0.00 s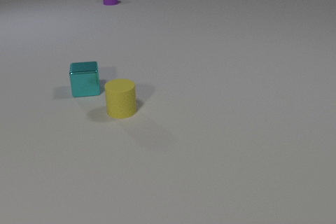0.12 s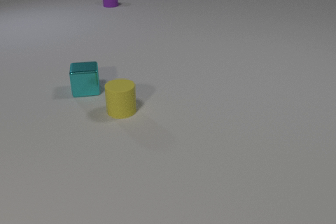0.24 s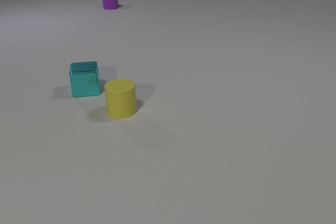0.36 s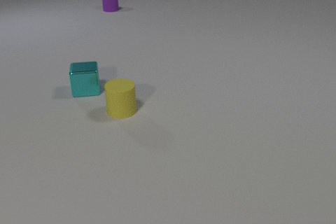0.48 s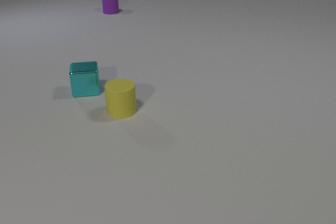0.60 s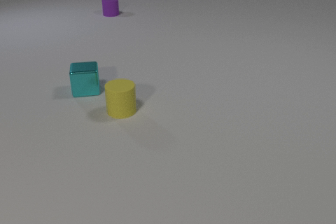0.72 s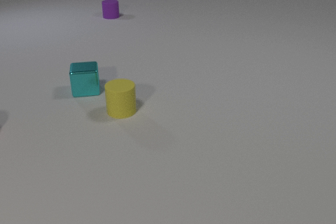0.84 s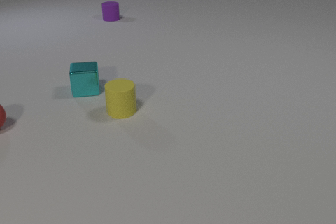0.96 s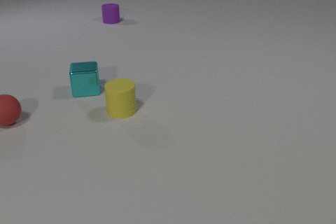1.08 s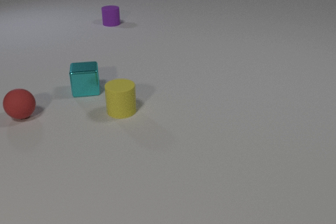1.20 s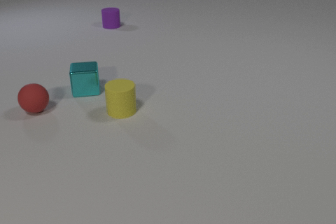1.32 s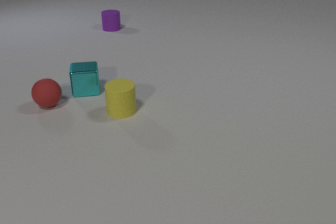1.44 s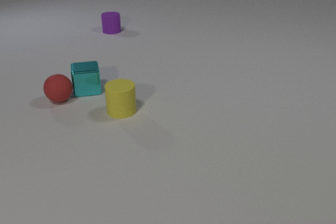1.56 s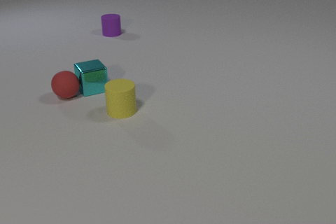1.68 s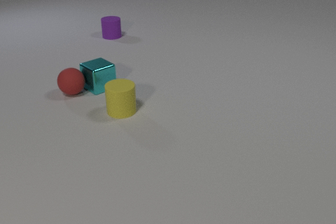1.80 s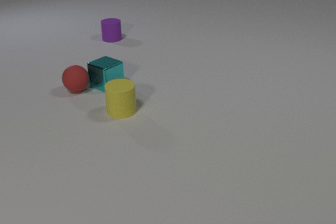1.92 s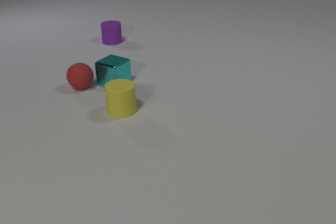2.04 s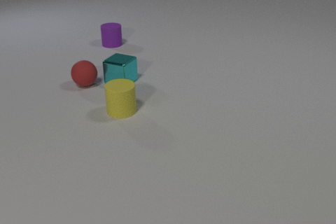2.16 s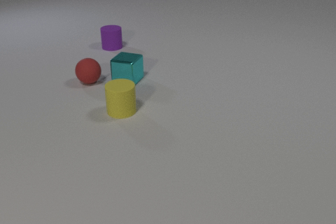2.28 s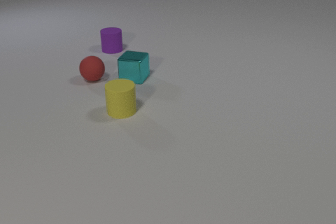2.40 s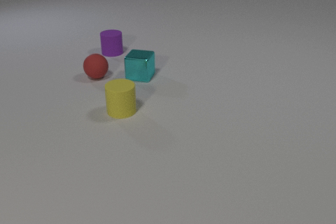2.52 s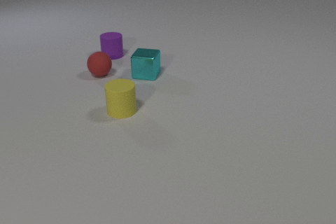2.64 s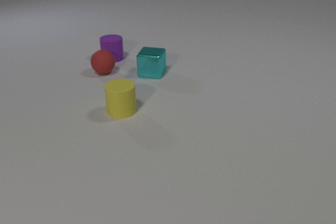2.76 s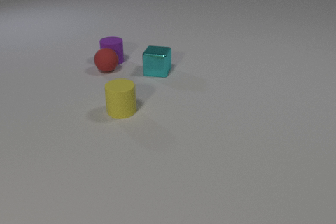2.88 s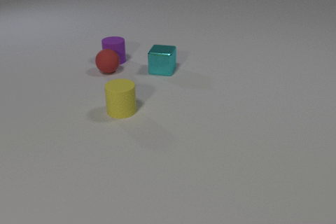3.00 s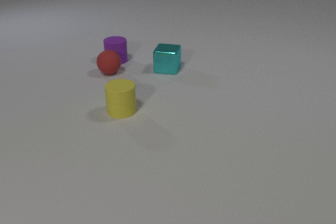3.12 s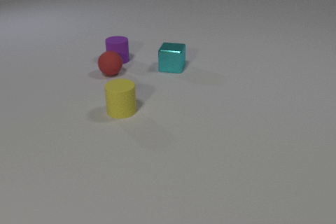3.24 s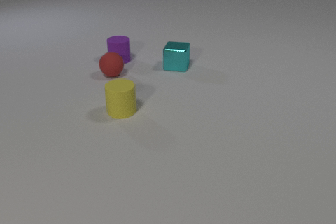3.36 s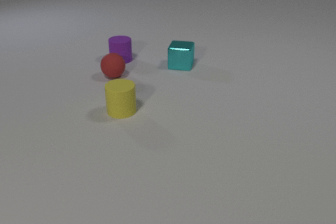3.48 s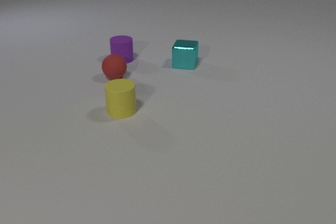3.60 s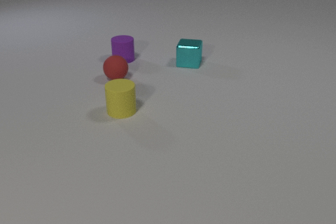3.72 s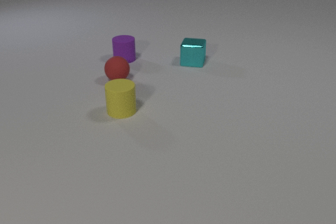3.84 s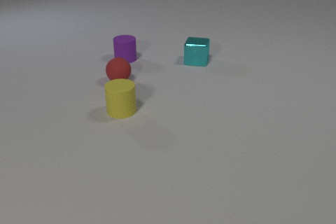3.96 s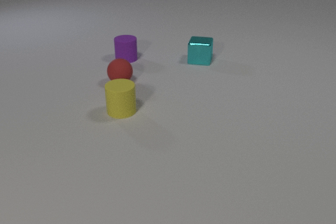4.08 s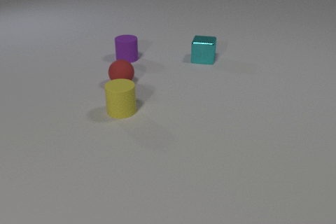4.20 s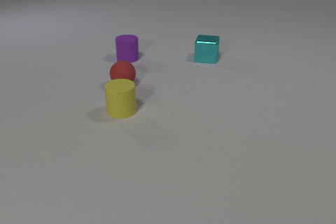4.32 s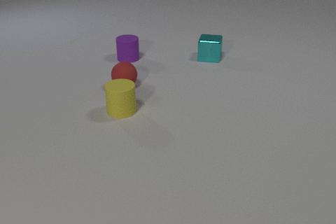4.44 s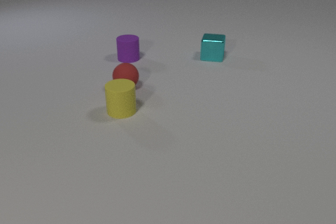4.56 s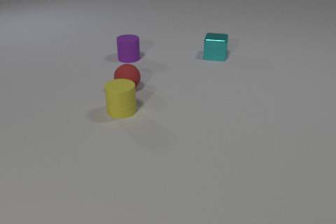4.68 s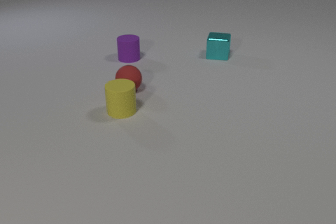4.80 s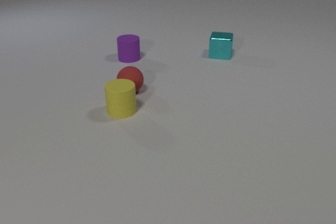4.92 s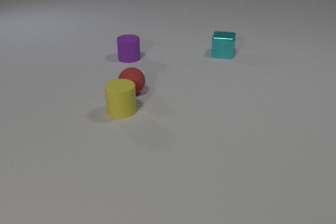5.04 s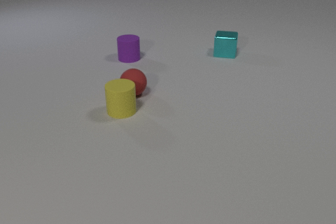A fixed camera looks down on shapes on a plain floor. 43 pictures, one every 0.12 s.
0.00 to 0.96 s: The red rubber sphere comes in at the left edge, rolls to the right and away from the camera. The purple rubber cylinder slides toward the camera.
0.96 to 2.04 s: The red rubber sphere rolls to the right and away from the camera. The cyan metal cube slides to the right and away from the camera, spins so that its near face slides to the right, counterclockwise seen from above. The purple rubber cylinder slides toward the camera. The red rubber sphere and the cyan metal cube collide.
2.04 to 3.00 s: The red rubber sphere rolls away from the camera and to the right. The cyan metal cube slides to the right and away from the camera. The purple rubber cylinder slides toward the camera. The red rubber sphere and the purple rubber cylinder collide.
3.00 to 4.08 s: The red rubber sphere rolls toward the camera and to the right. The cyan metal cube slides to the right and away from the camera. The purple rubber cylinder slides to the right.
4.08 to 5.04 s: The red rubber sphere rolls toward the camera and to the right. The cyan metal cube slides to the right and away from the camera.
Are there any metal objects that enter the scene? no.
What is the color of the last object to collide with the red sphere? purple.
What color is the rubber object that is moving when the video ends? red.
